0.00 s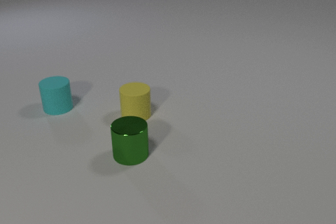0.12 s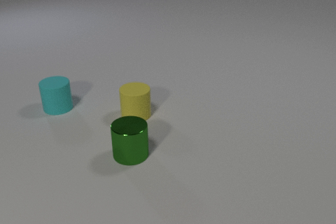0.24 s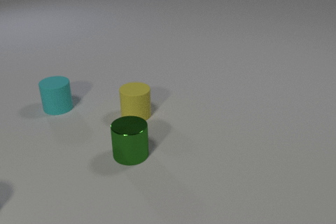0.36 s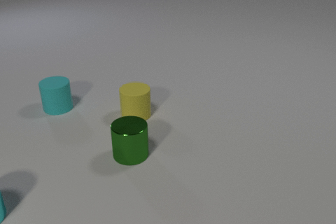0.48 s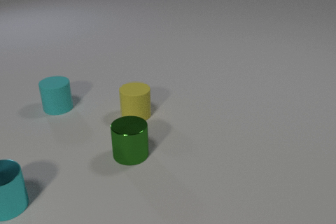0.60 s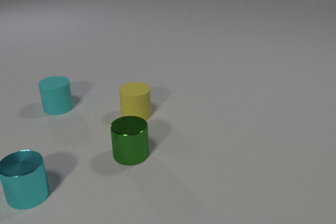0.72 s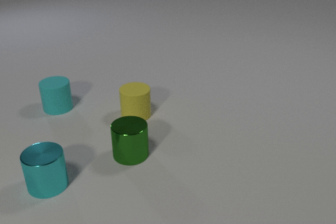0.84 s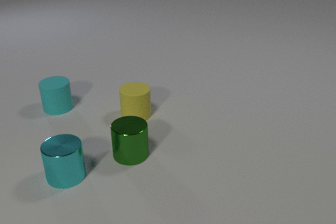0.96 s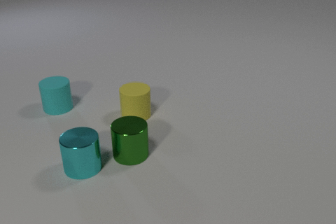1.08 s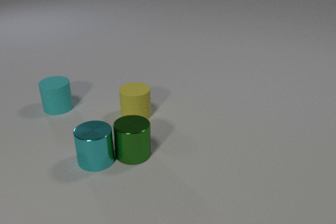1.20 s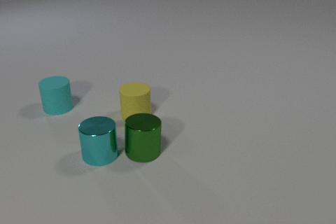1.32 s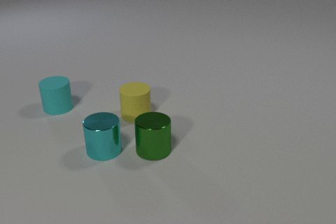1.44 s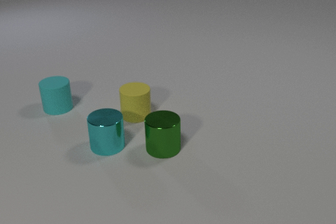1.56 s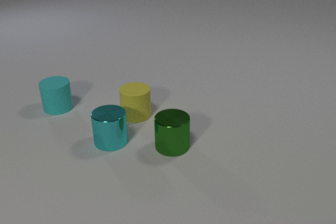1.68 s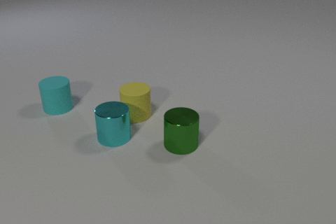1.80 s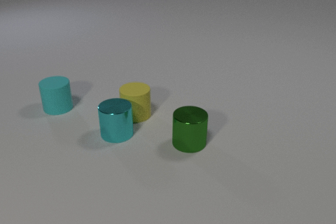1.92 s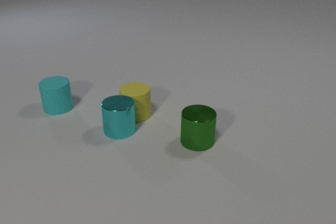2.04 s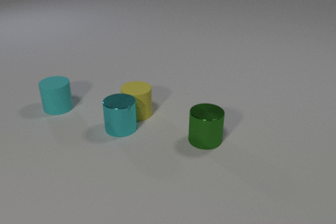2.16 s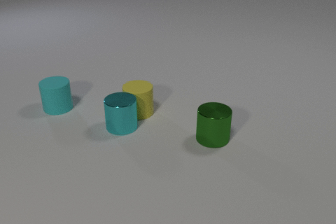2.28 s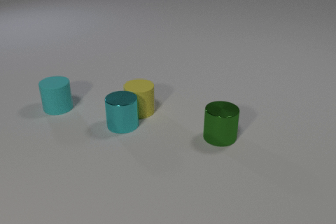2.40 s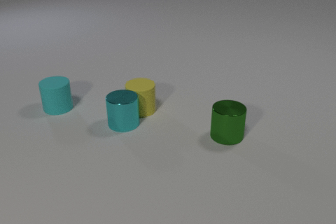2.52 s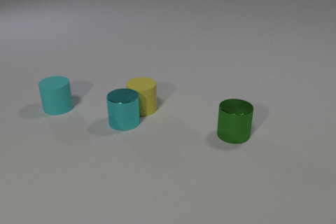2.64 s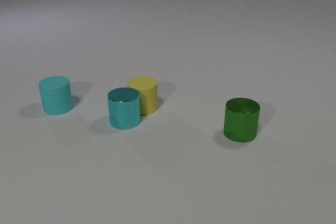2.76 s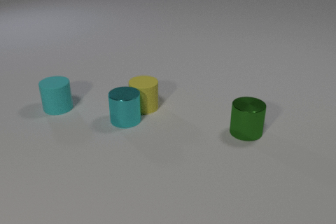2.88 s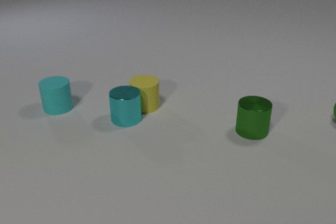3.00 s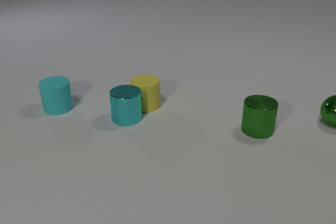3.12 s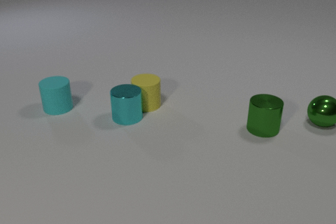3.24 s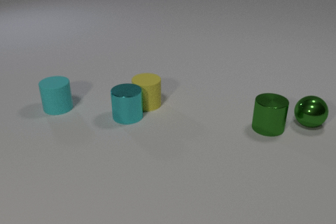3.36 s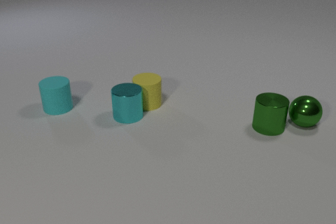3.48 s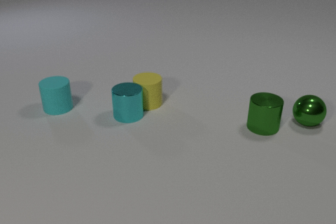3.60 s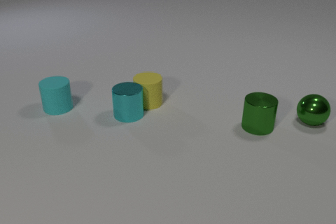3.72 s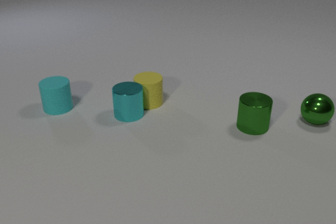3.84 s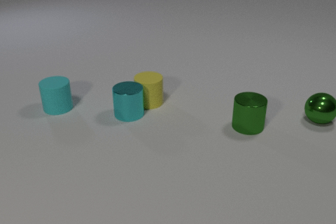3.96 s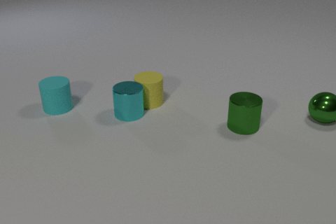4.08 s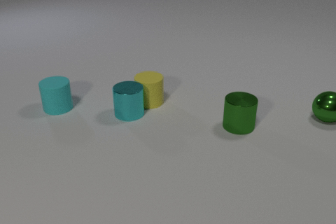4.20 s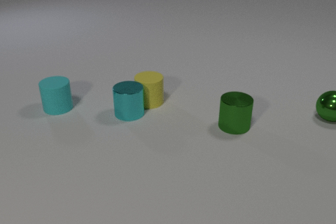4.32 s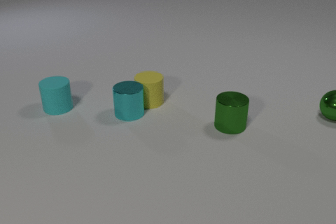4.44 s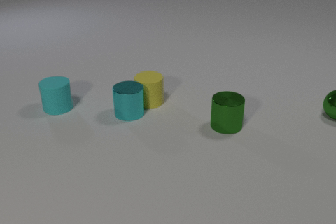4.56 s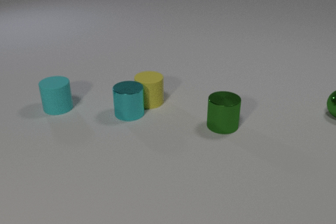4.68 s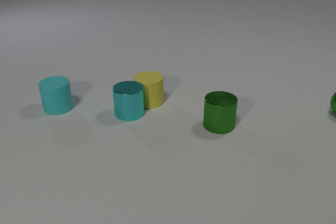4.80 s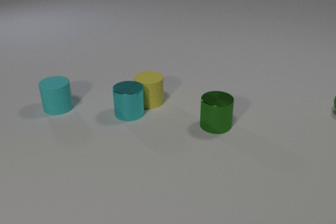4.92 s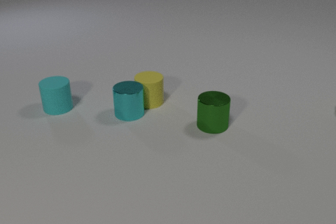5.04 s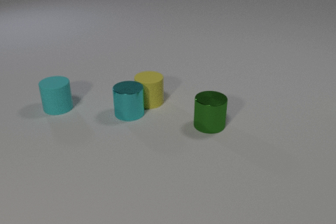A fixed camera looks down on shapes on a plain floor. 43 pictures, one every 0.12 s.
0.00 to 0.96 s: The cyan metal cylinder comes in at the left edge, slides to the right and away from the camera.
0.96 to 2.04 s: The cyan metal cylinder slides away from the camera and to the right. The green metal cylinder slides to the right. The cyan metal cylinder and the green metal cylinder collide. The cyan metal cylinder and the yellow rubber cylinder collide.
2.04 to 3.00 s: The cyan metal cylinder slides away from the camera. The green metal cylinder slides to the right and away from the camera. The green metal sphere comes in at the right edge, rolls to the left and toward the camera. The yellow rubber cylinder slides away from the camera and to the right.
3.00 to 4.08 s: The cyan metal cylinder slides away from the camera. The green metal cylinder slides to the left. The green metal sphere rolls to the left. The yellow rubber cylinder slides away from the camera. The green metal cylinder and the green metal sphere collide.
4.08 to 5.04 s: The green metal cylinder slides to the left. The green metal sphere rolls to the right and away from the camera, leaves at the right edge.
What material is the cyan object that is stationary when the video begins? rubber.
What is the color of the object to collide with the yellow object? cyan.
What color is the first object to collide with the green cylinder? cyan.
